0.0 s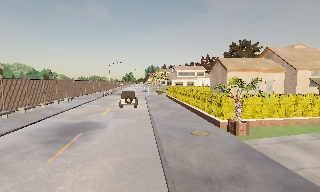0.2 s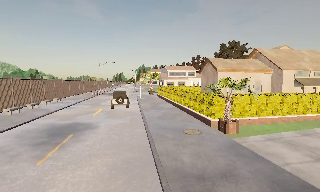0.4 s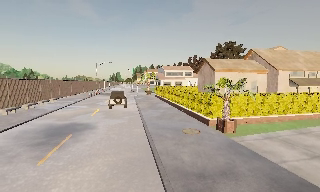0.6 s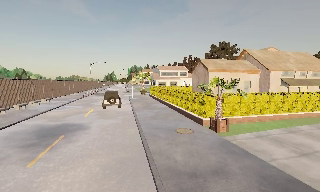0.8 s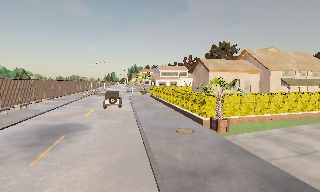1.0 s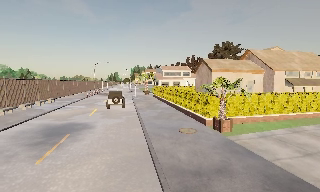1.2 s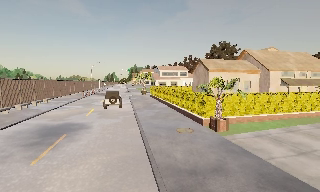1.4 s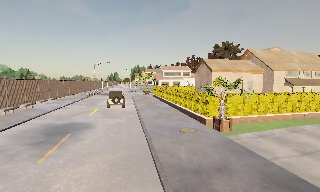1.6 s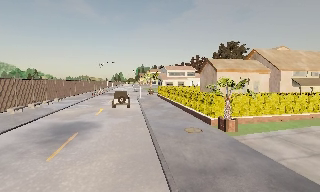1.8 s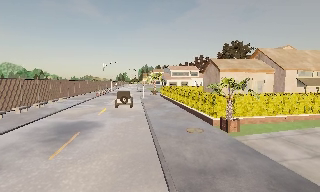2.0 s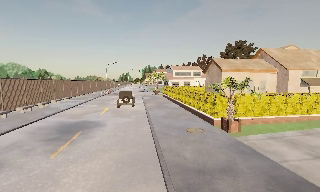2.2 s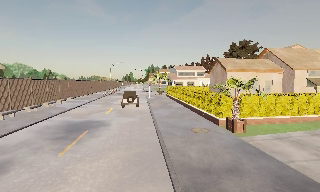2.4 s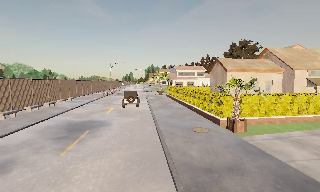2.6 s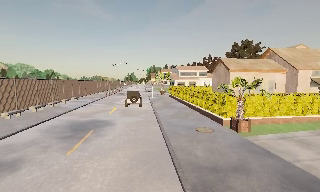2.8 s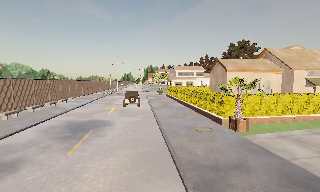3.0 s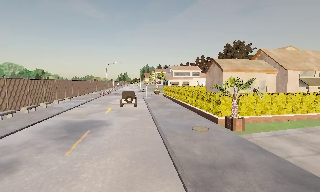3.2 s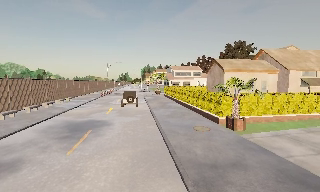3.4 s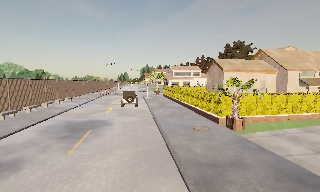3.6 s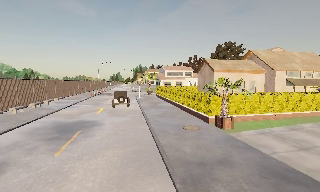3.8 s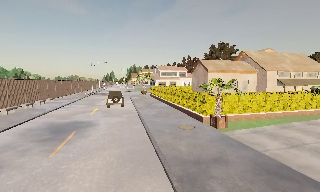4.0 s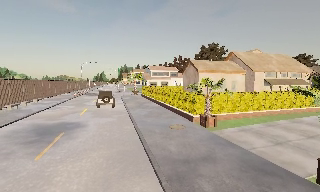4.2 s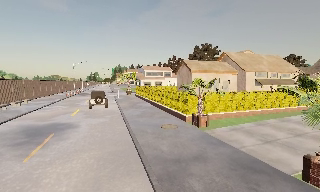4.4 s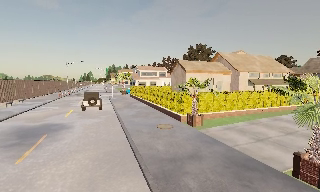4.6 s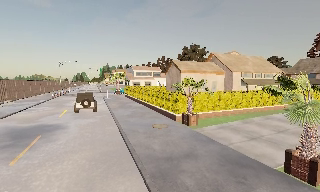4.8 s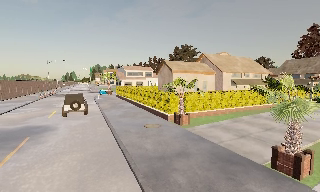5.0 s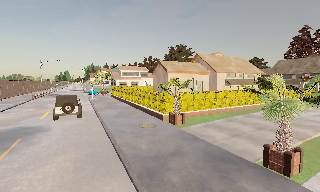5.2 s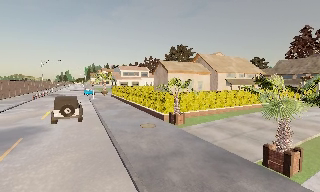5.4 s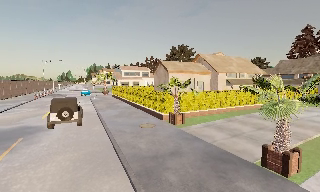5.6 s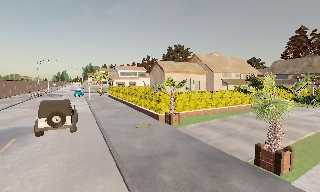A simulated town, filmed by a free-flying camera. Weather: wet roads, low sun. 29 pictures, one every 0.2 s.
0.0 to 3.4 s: The camera travels backward and to its left, about 1 m, so what stands in front gets smaller.
3.4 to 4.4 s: The camera pans to its right, which is clockwise from overhead, by about 10 degrees.
4.4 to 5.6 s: The camera shifts only a little, or ends up much as it began.
The film runs backward here.
